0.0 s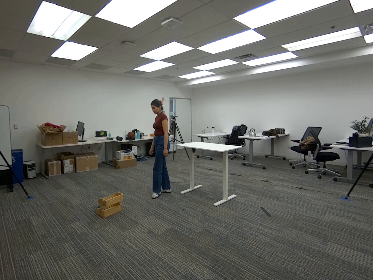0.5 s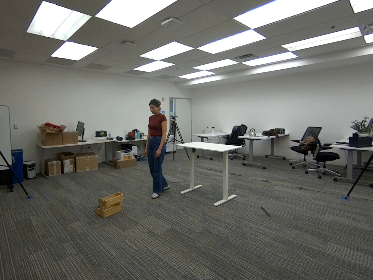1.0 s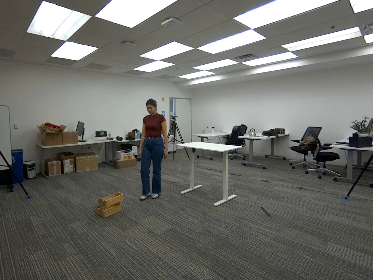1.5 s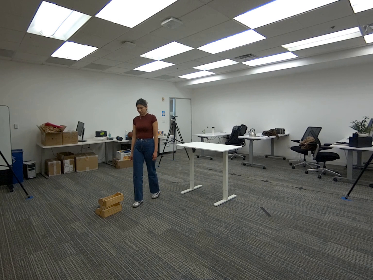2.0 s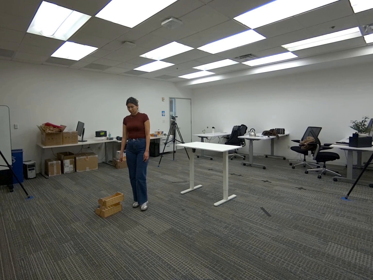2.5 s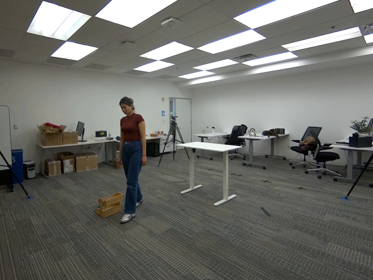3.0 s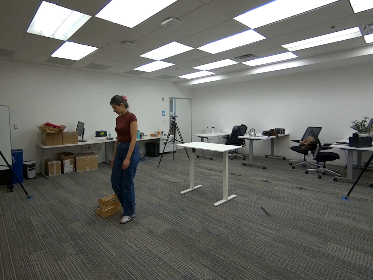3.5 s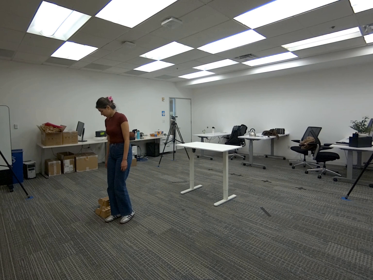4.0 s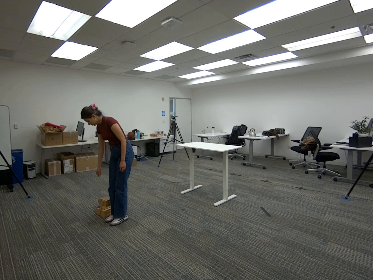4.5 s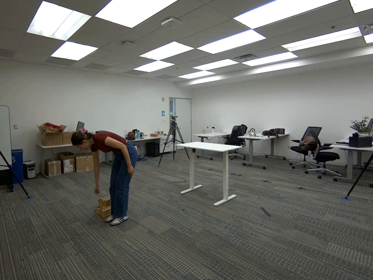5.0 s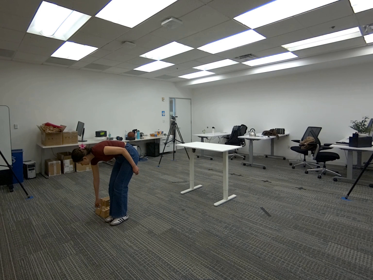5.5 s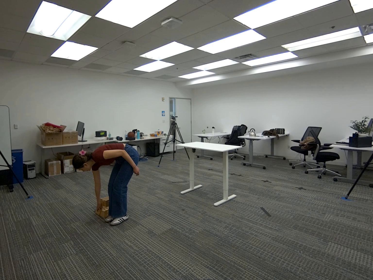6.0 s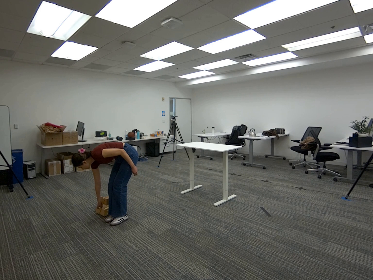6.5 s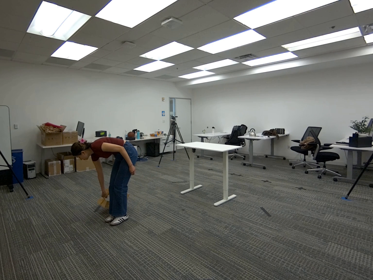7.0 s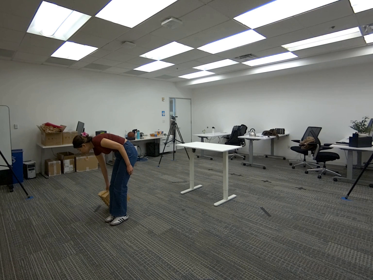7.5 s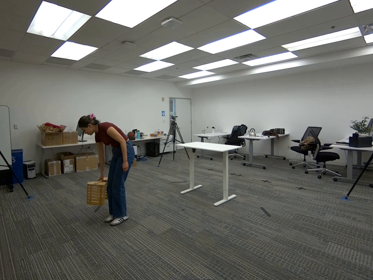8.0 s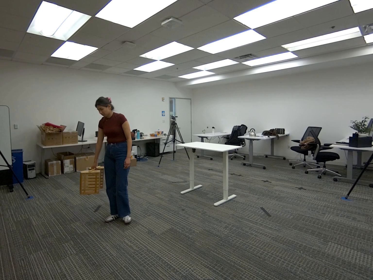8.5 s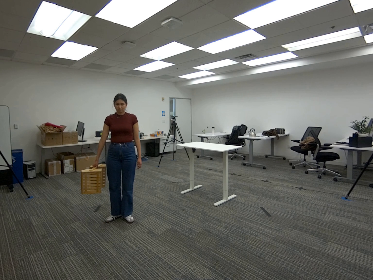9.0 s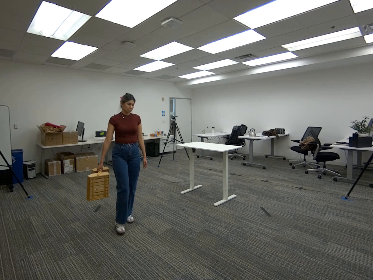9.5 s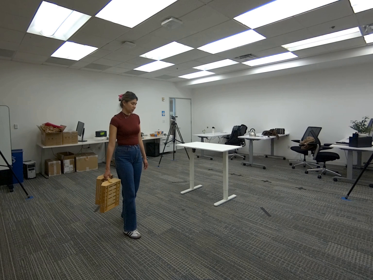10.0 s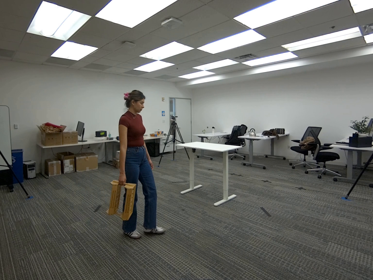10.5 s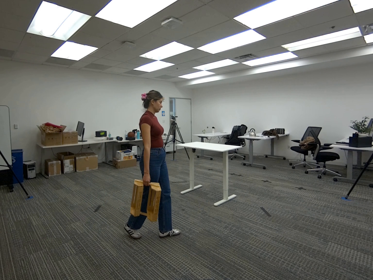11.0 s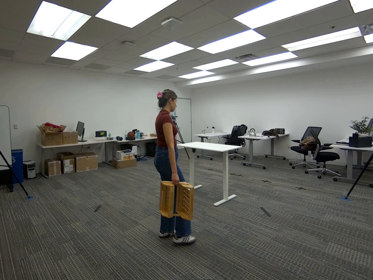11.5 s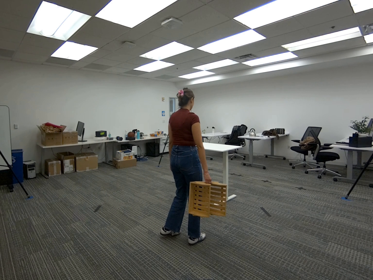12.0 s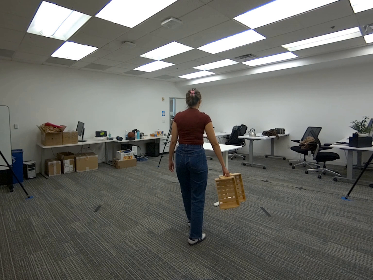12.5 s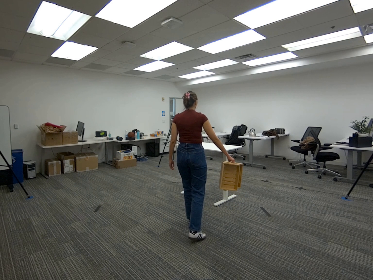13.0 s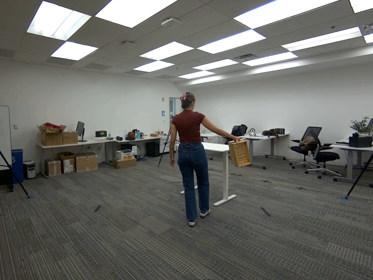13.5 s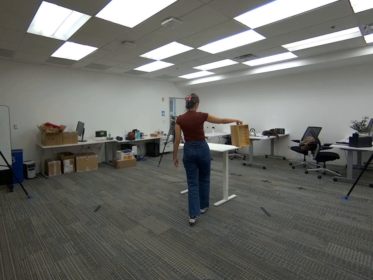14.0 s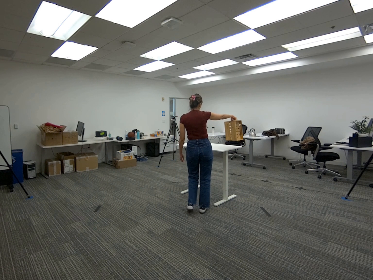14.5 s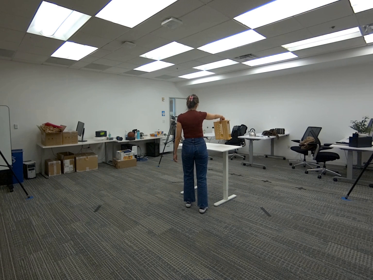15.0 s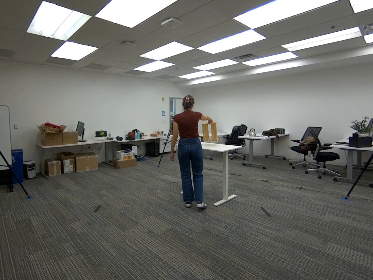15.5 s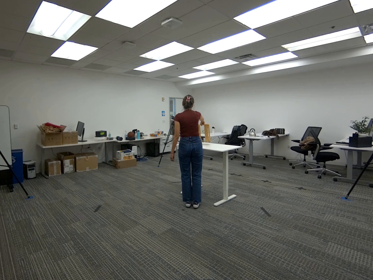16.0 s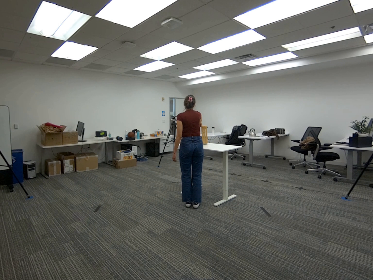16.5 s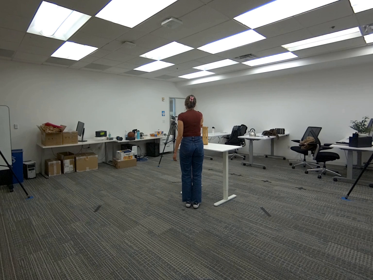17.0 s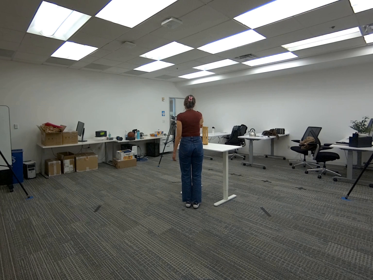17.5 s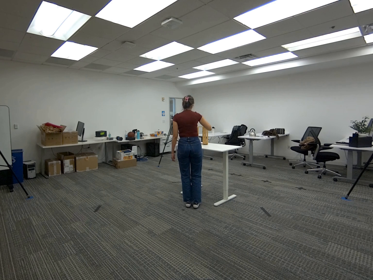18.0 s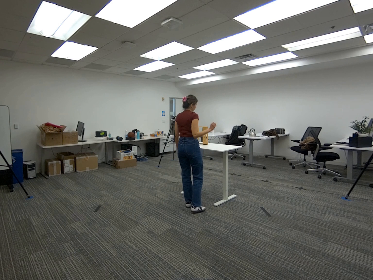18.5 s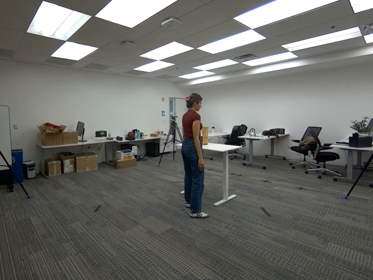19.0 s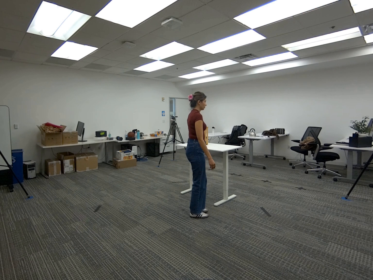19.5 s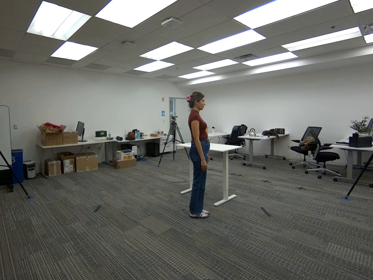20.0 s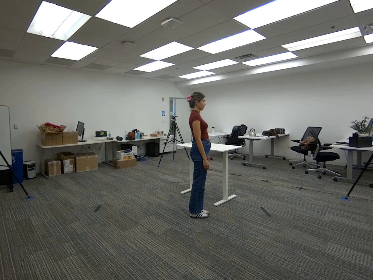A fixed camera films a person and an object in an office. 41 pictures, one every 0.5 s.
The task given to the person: Walk over to the wooden crate on the ground and pick up the wooden crate from the side and place on the white desk.
